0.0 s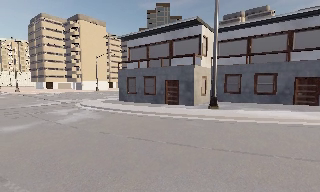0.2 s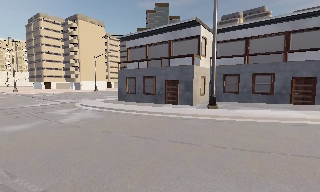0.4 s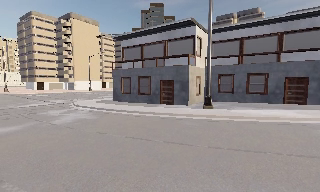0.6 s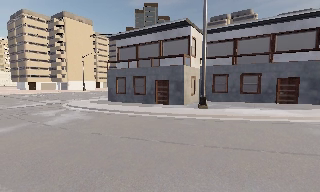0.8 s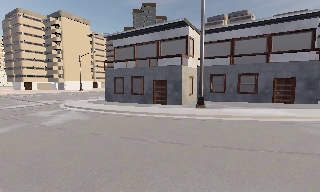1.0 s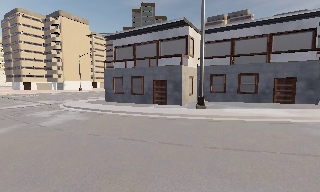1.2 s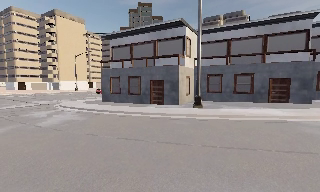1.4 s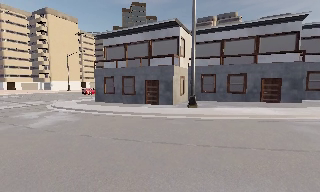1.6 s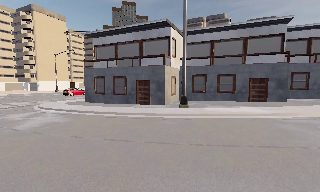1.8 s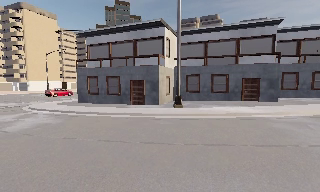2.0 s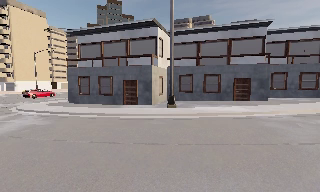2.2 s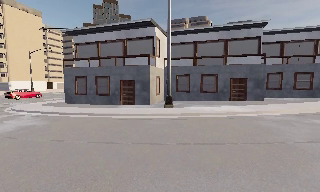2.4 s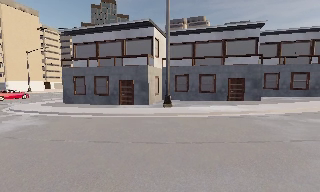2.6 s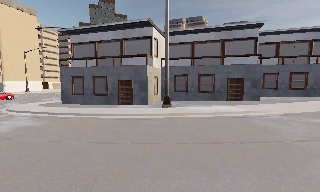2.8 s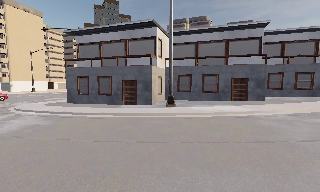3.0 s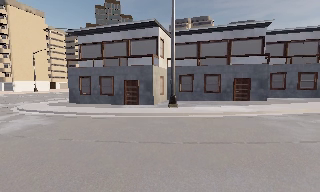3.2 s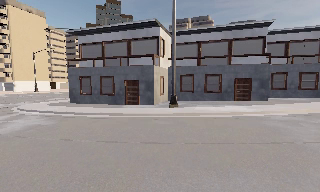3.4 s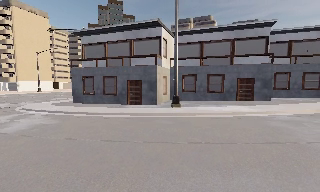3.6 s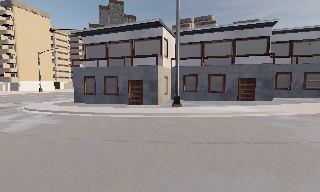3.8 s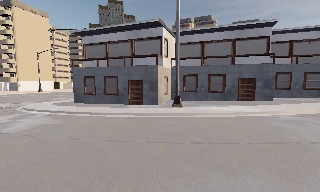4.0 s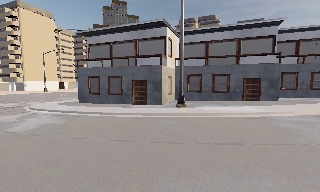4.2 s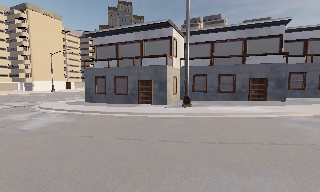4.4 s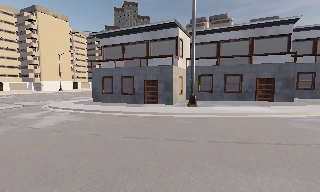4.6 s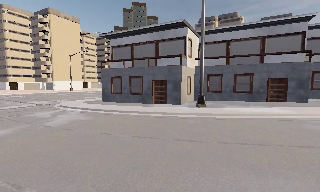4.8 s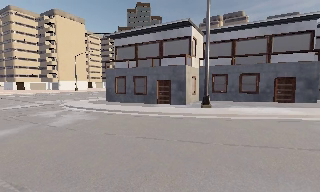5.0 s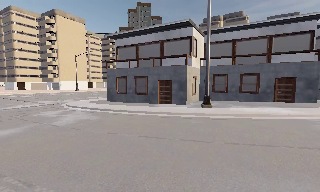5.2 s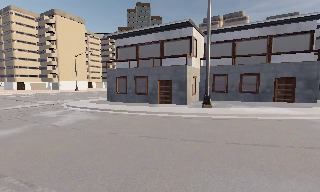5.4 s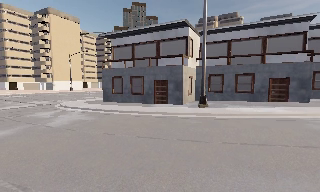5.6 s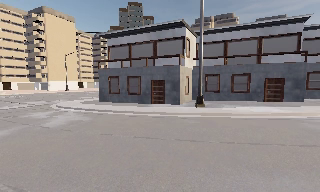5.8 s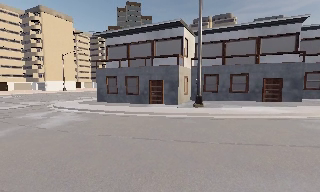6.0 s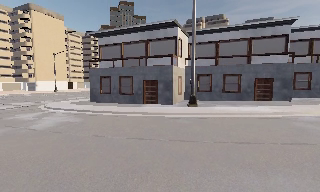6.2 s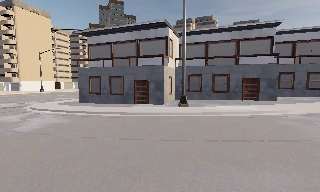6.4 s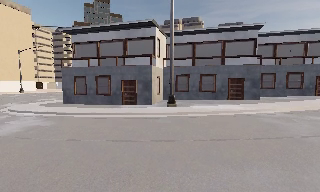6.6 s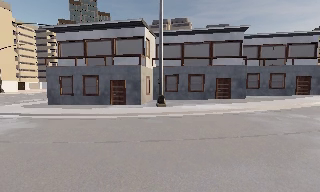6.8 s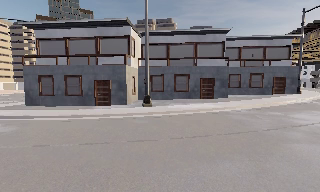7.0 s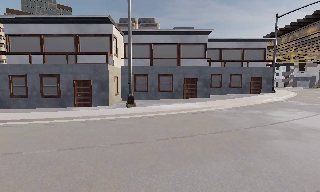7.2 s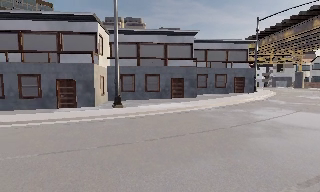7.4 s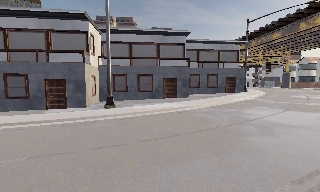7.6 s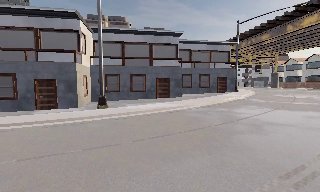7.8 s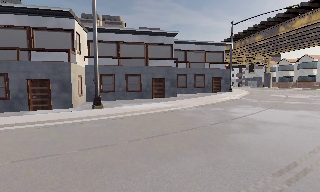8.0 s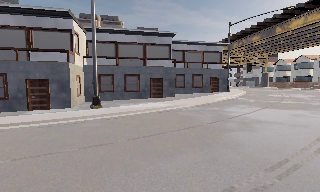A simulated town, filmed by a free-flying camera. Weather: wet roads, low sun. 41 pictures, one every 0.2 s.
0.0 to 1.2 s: The camera shifts only a little, or ends up much as it began.
1.2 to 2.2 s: The scene slides to the left, as the camera pans about 10 degrees to its right.
2.2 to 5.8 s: The camera travels to its left, about 1 m, so close, fixed things drift to the right.
5.8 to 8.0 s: The scene slides to the left, as the camera pans about 40 degrees to its right.
The film runs backward here.
